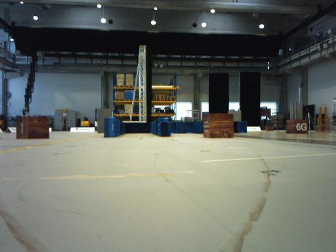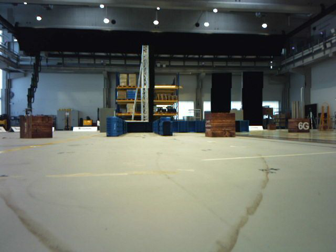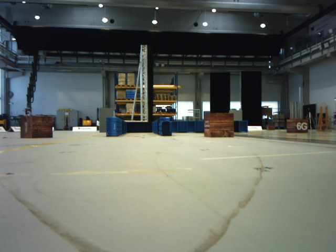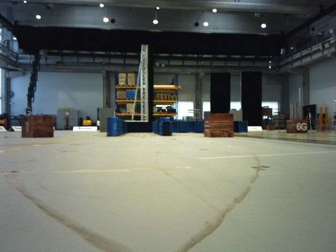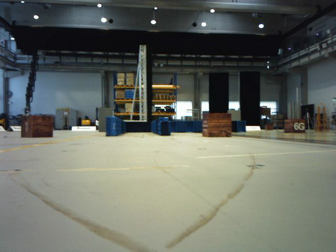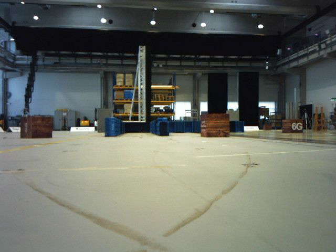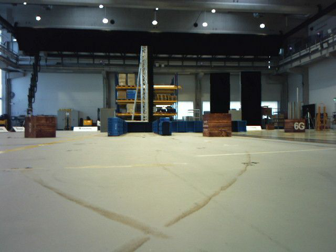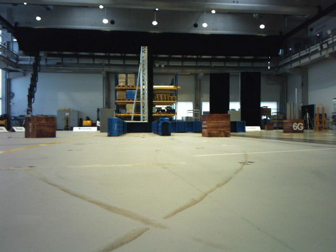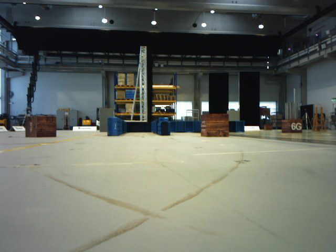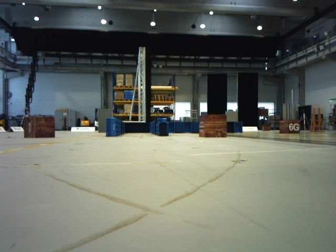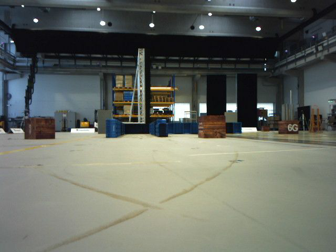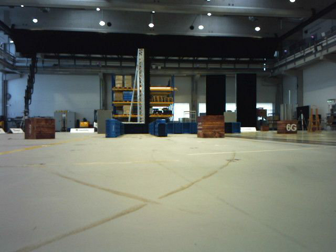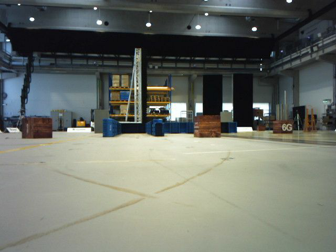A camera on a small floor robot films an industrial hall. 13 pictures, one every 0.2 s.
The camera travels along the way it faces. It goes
backward.
0.0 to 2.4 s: The camera travels backward, about 0.5 m, so what stands in front gets smaller.
The film runs backward here.
